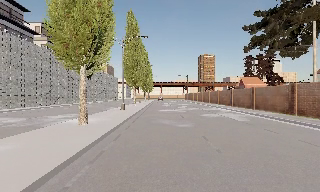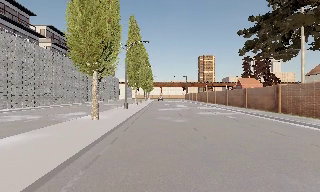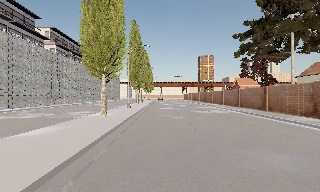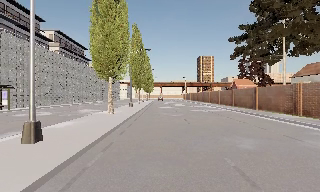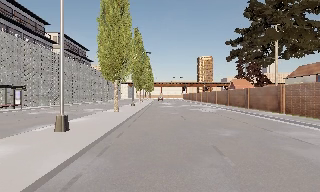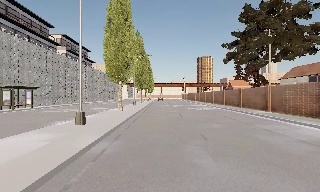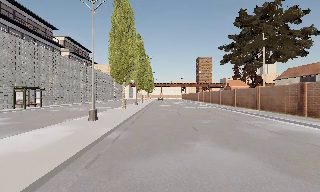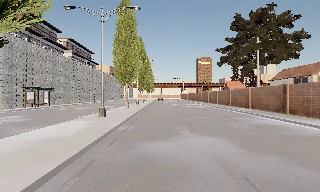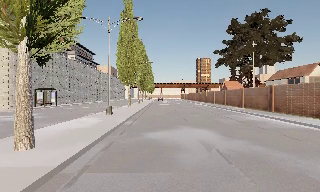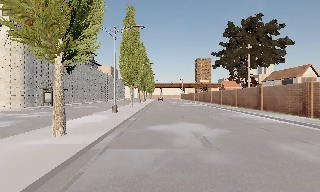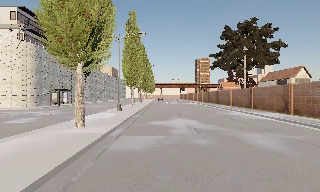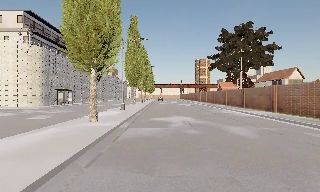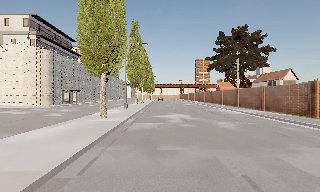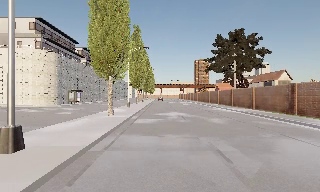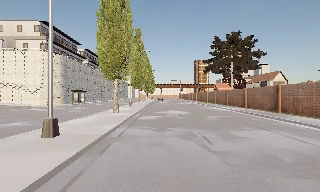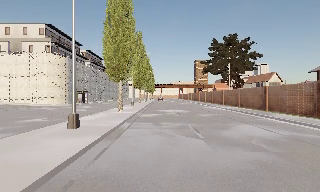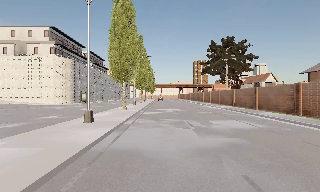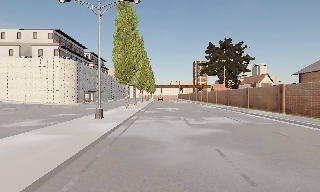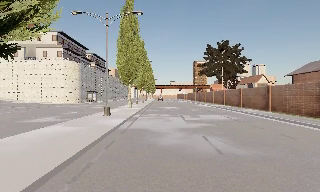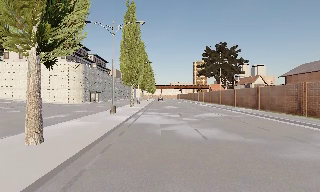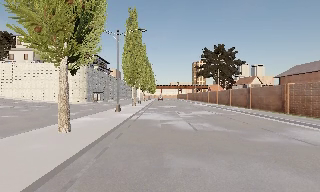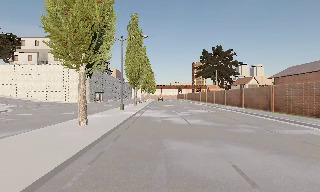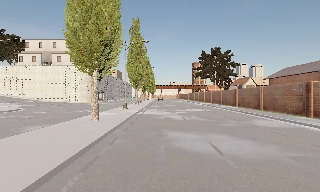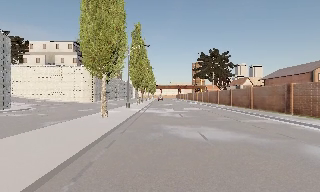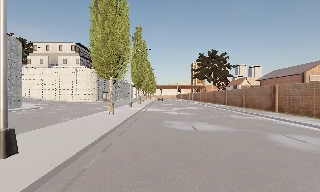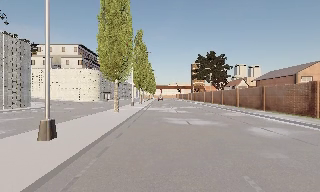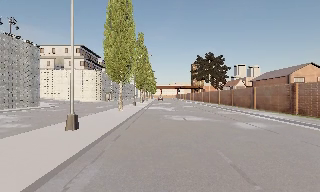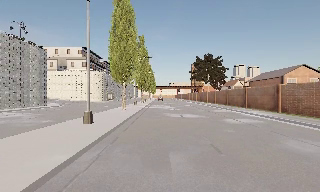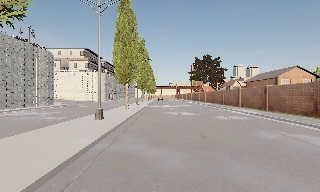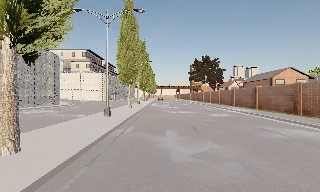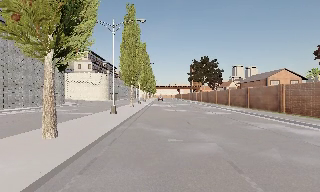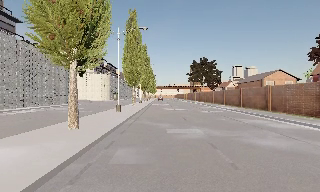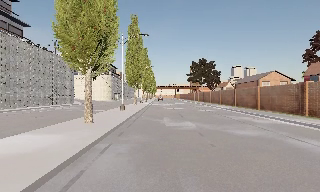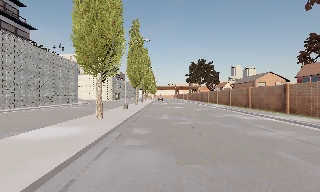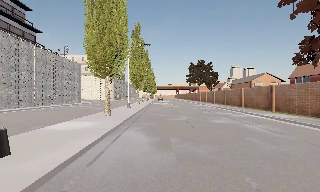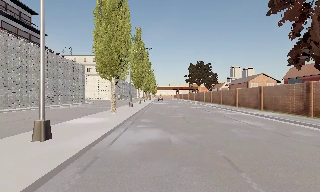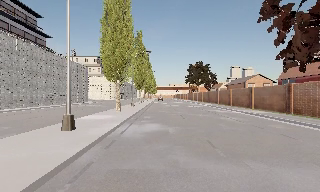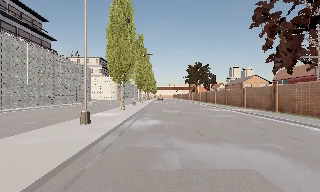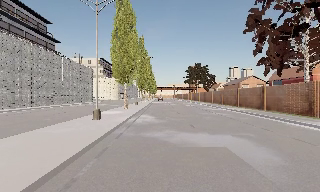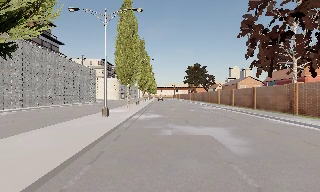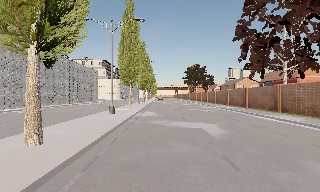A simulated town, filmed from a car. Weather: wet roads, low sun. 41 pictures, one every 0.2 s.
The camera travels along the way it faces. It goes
backward.
0.0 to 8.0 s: The camera travels backward, about 65 m, so what stands in front gets smaller.
The film runs backward here.
